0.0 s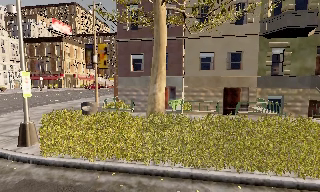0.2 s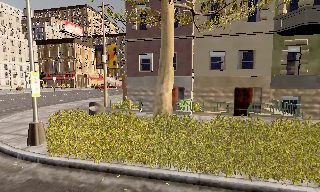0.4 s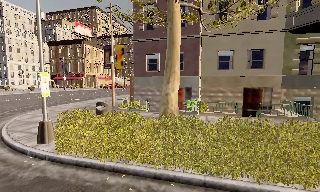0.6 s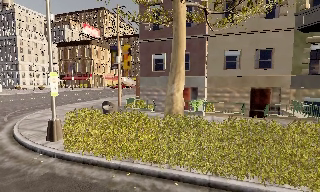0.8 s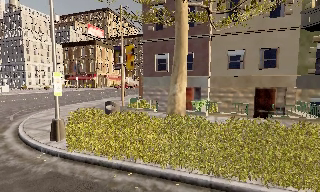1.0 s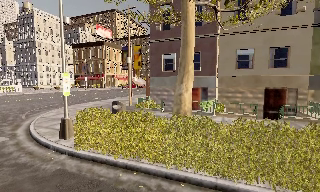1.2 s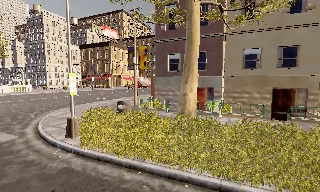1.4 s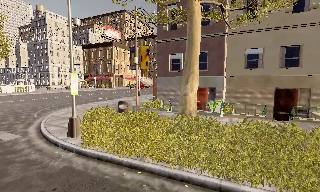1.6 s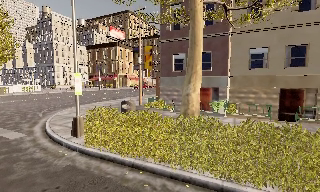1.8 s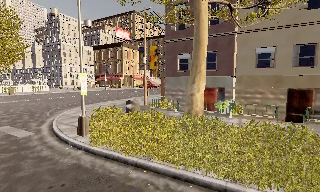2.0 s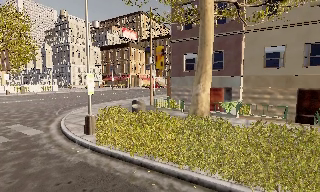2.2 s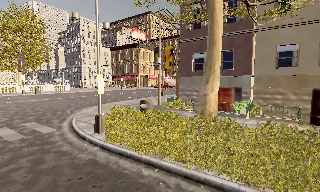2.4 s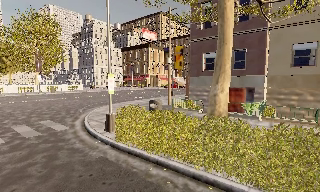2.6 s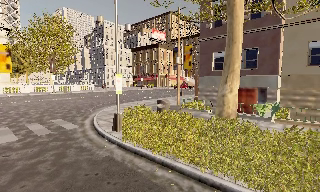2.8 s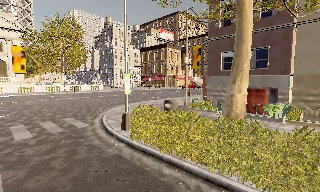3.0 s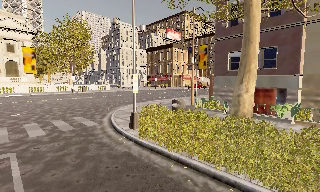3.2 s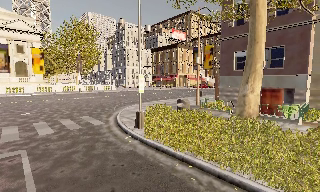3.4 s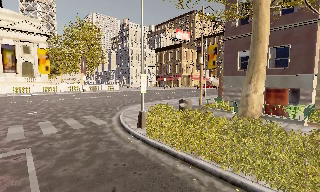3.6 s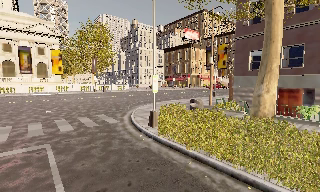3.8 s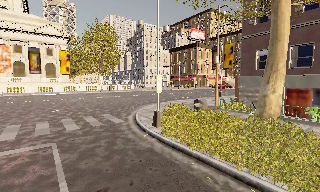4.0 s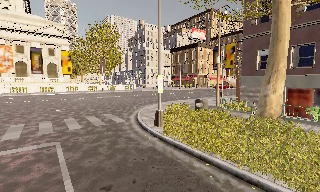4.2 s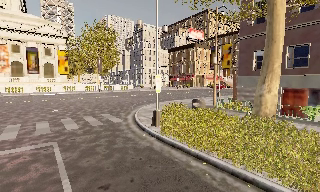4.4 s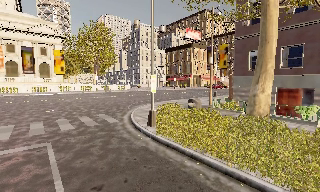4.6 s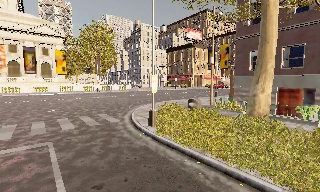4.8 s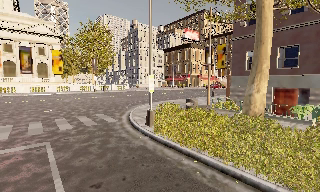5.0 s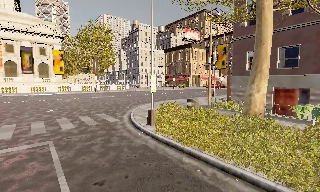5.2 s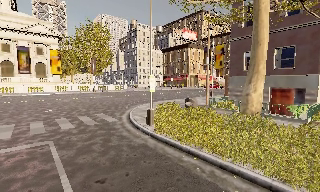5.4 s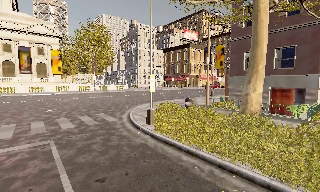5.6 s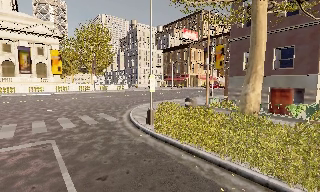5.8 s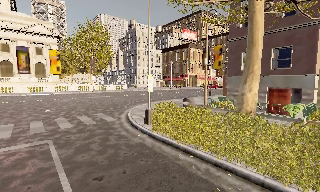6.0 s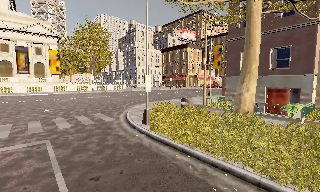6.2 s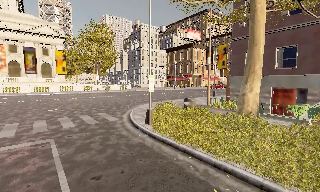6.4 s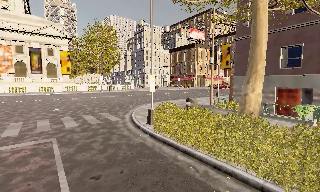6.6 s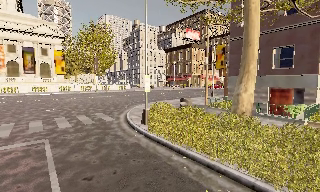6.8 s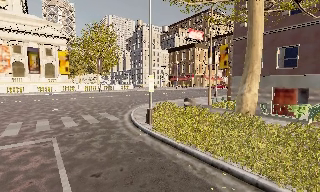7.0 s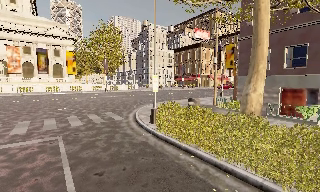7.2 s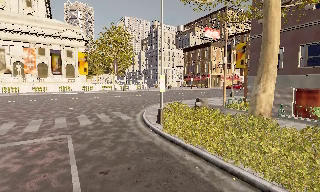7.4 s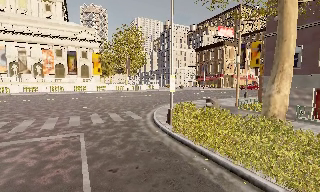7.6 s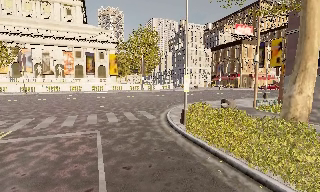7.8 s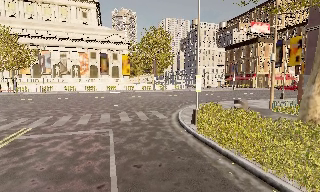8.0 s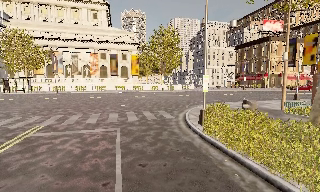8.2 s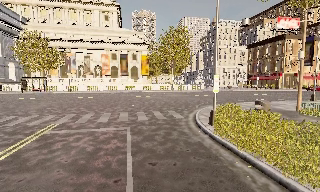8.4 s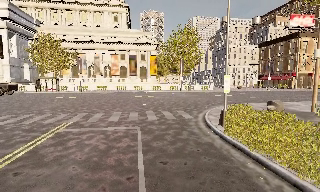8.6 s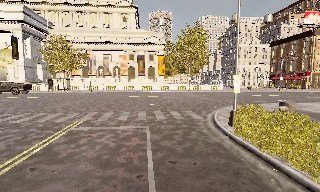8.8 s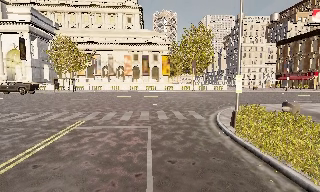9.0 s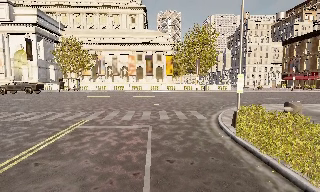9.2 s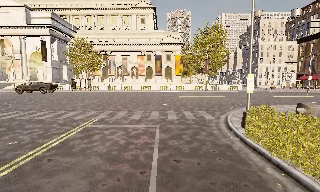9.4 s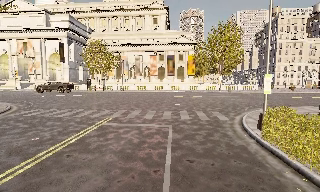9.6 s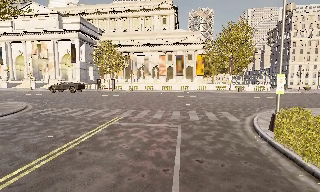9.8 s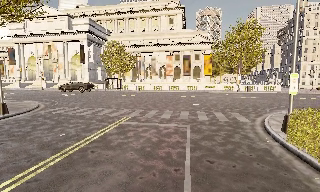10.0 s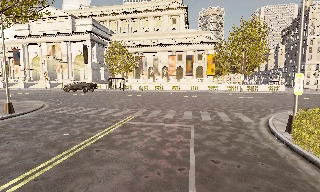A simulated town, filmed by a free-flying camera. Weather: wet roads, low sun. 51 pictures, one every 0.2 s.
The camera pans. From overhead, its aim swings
counterclockwise.
The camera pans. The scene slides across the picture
to the right.
0.0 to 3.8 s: The scene slides to the right, as the camera pans about 45 degrees to its left. It travels to its right, about 0.5 m.
3.8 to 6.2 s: The camera shifts only a little, or ends up much as it began.
6.2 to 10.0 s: The camera pans to its left, which is counterclockwise from overhead, by about 50 degrees. It travels backward, about 0.5 m.
The film runs backward here.
